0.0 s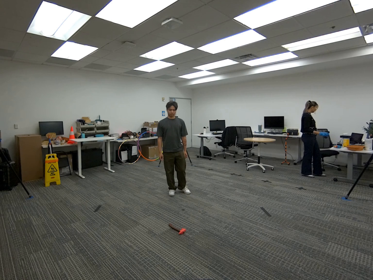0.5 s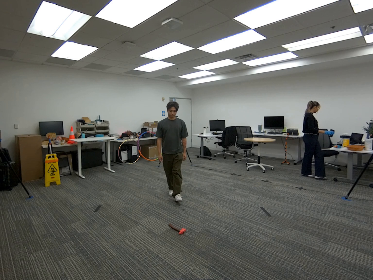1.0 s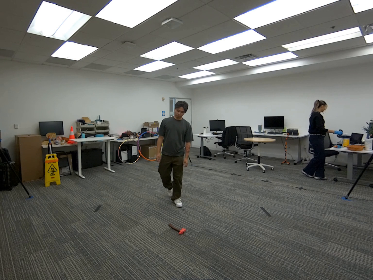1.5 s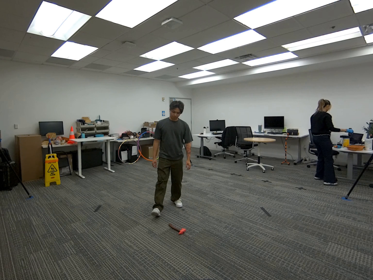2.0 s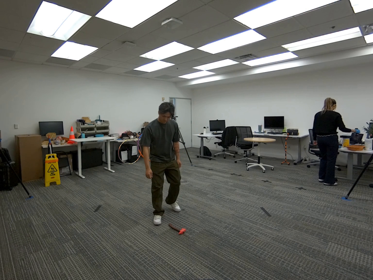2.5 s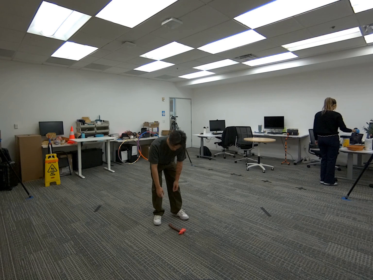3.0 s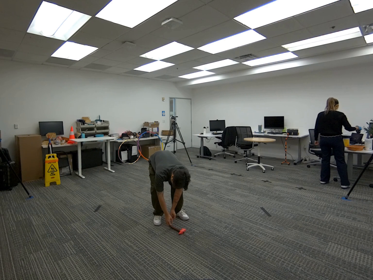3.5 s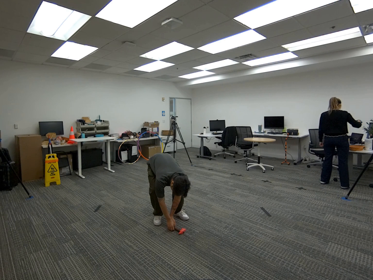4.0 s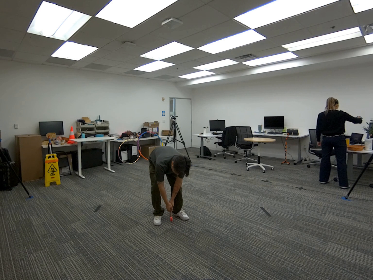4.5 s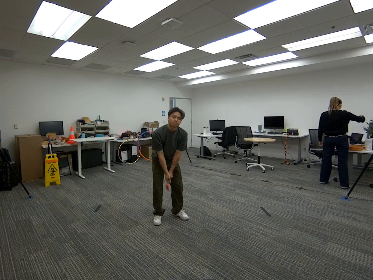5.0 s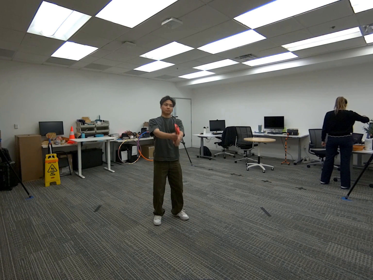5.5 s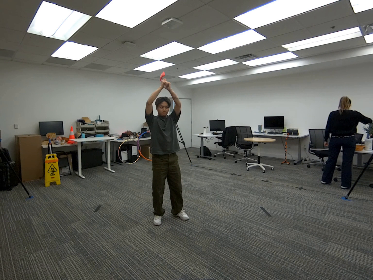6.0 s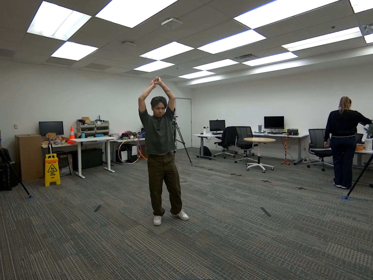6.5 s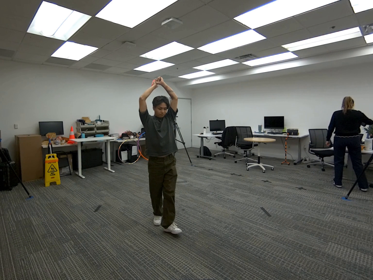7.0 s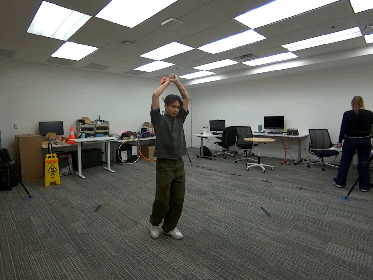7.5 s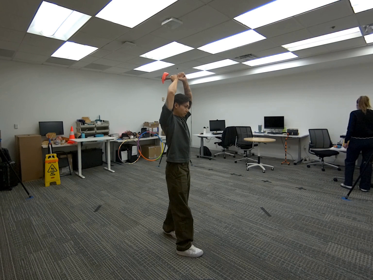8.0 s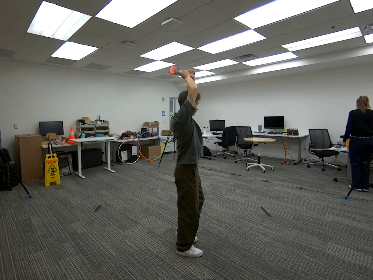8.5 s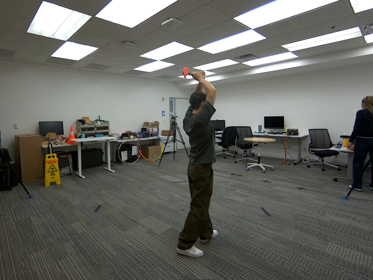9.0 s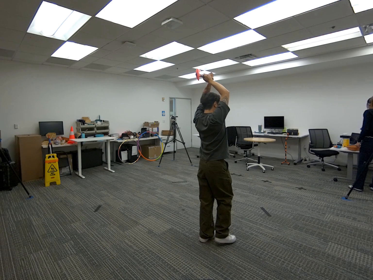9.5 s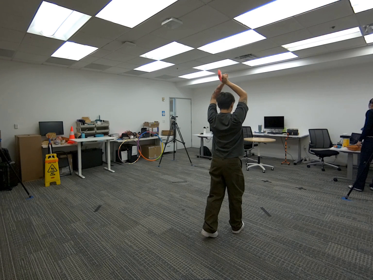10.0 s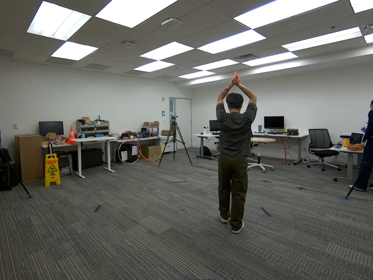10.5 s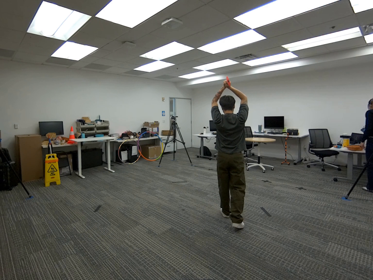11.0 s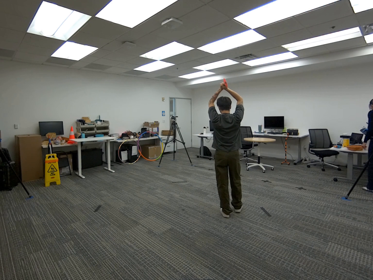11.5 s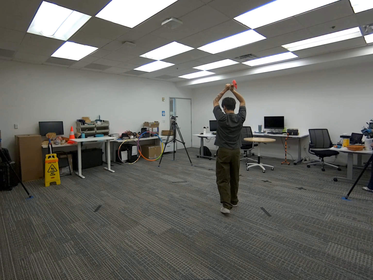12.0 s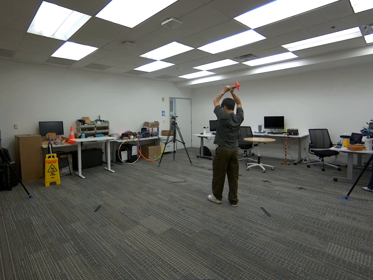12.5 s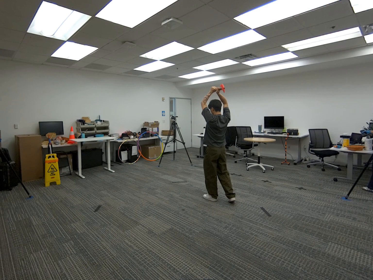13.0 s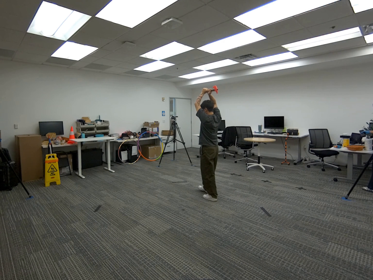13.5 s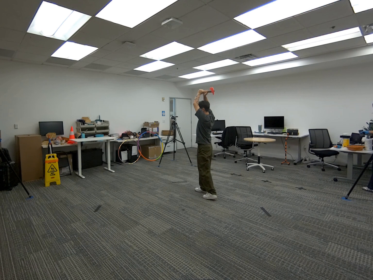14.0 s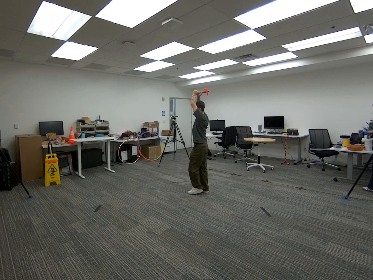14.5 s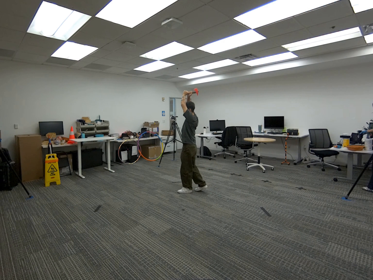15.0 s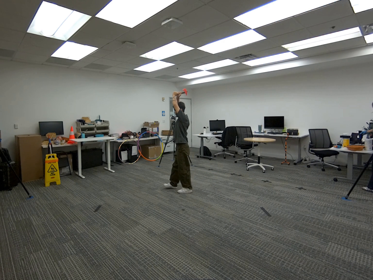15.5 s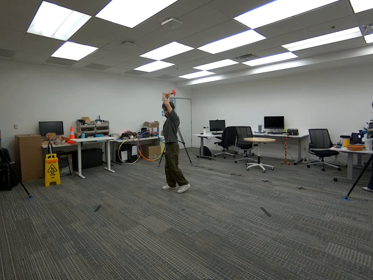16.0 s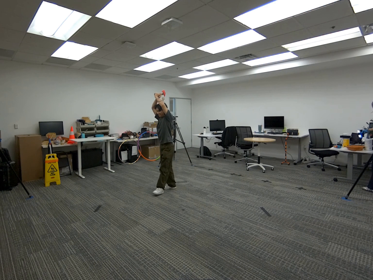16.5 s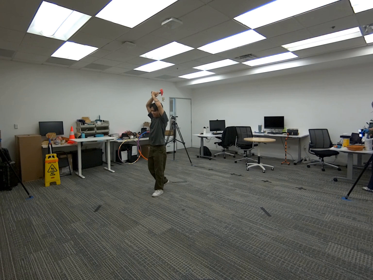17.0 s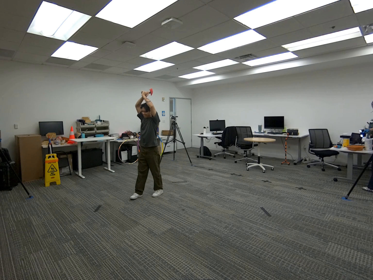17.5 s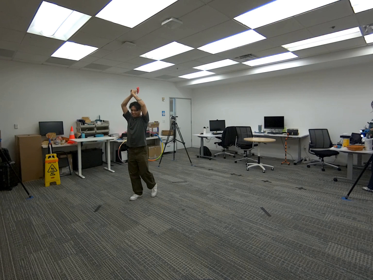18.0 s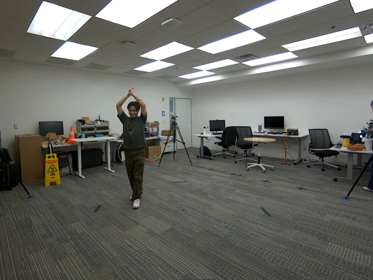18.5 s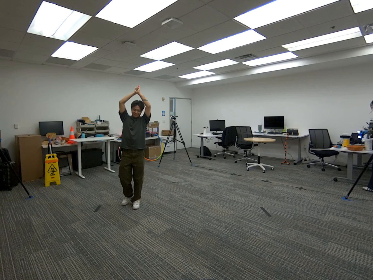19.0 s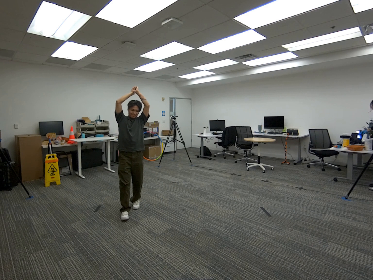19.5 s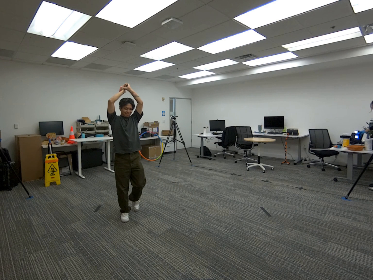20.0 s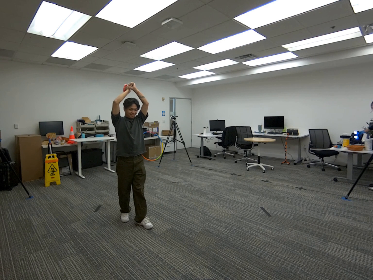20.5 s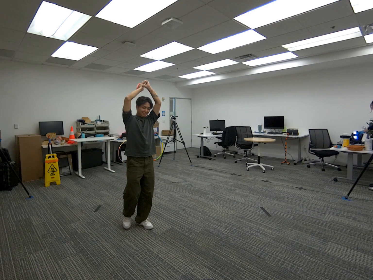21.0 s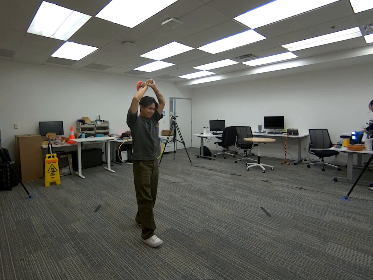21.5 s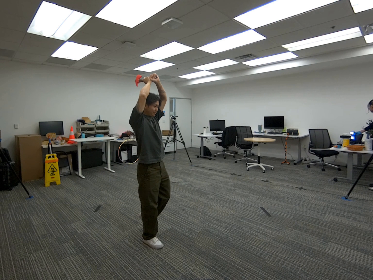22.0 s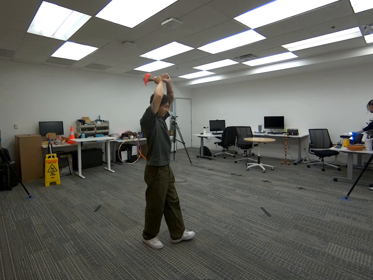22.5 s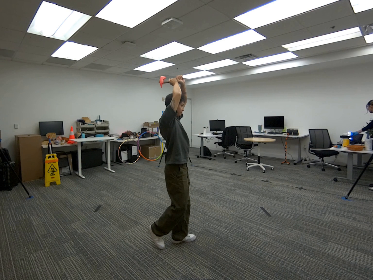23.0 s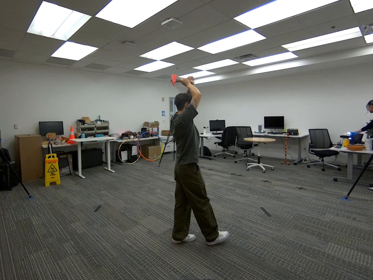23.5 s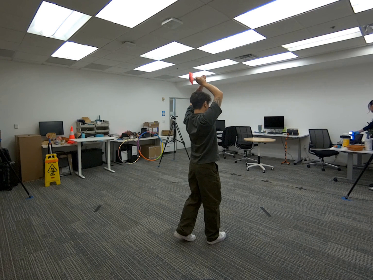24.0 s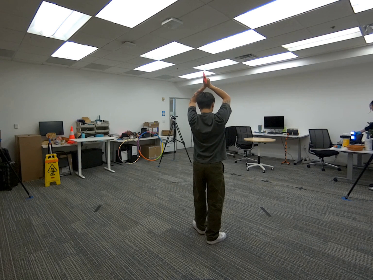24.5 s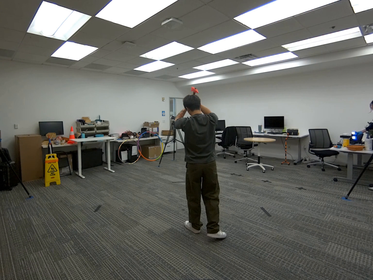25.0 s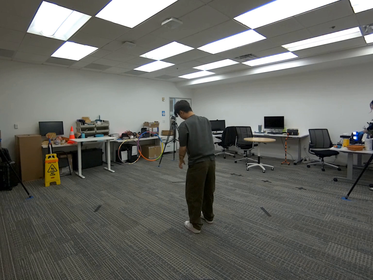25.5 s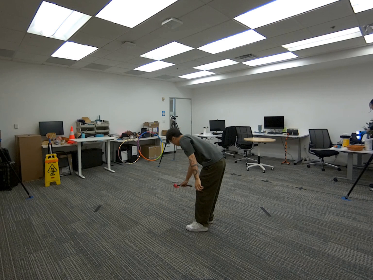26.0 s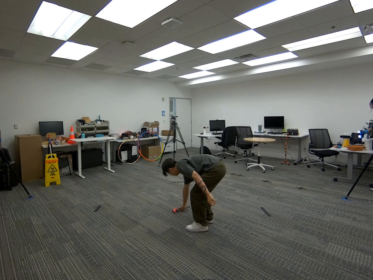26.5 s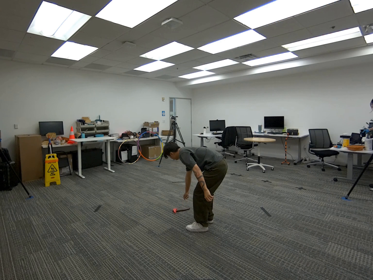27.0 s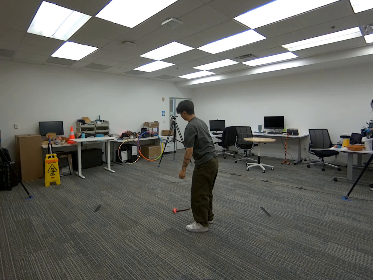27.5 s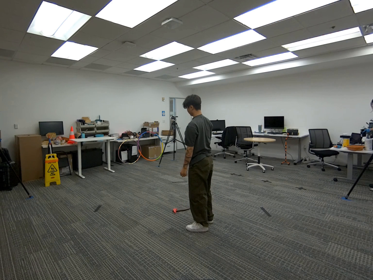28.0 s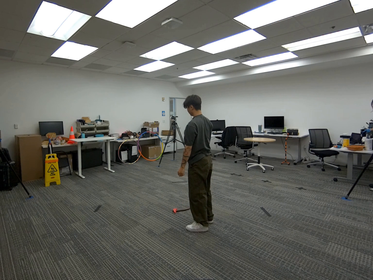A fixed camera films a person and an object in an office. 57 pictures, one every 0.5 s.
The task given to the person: Walk to the hatchet on the ground and bend down to pick it up with both hands. Raise the hatchet above your head and hold it while you walk around. Continue walking with the hatchet raised until the end of the scene. When you are finished, lower the hatchet and place it back on the ground.
